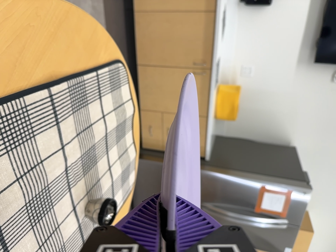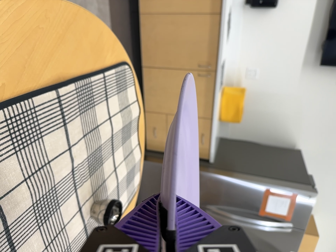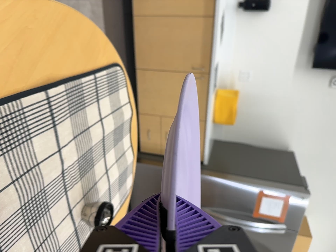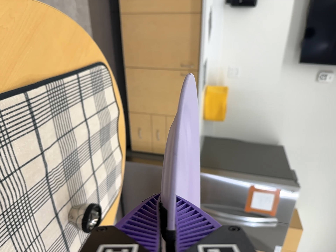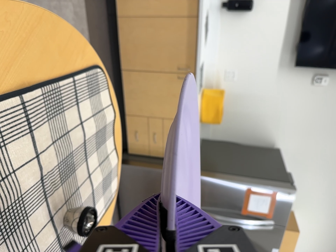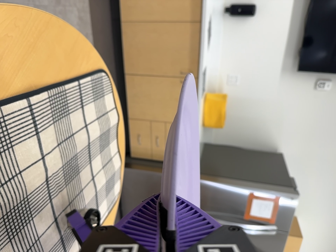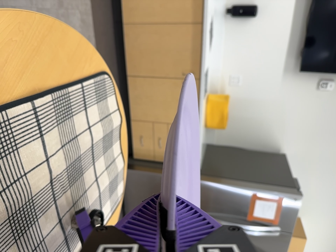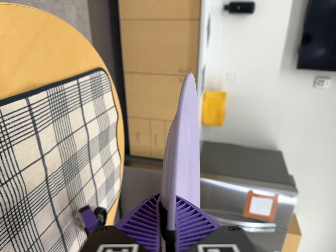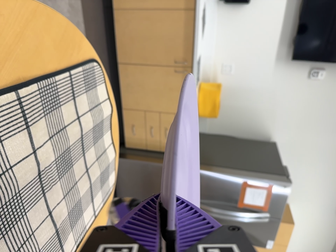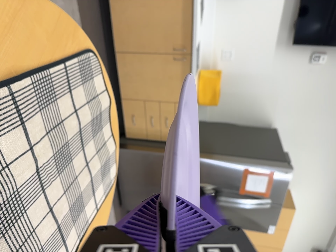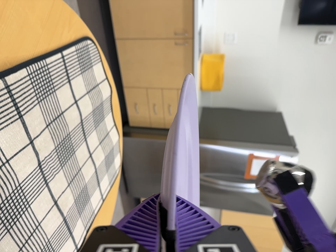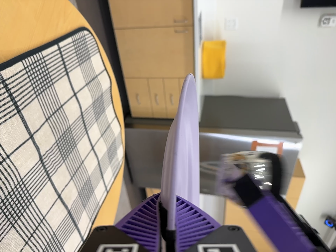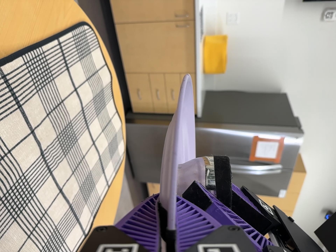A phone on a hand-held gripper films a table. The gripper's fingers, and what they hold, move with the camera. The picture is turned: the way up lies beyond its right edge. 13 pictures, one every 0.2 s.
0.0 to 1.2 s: The camera shifts only a little, or ends up much as it began.
1.2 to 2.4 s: The camera travels forward, about 6 cm, so what stands in front looms larger. Its aim tips toward the bottom of its view by about 10 degrees, and the scene shifts upward.
The film runs backward here.
